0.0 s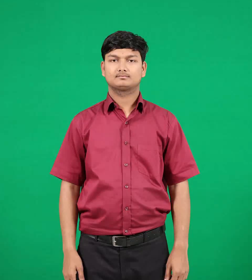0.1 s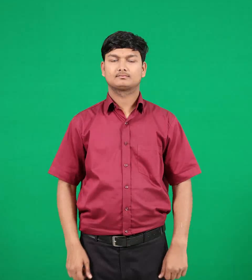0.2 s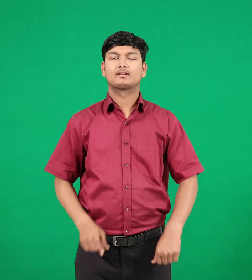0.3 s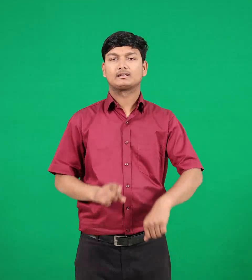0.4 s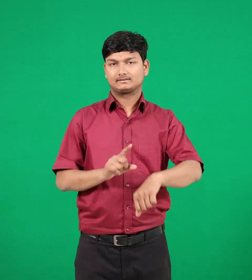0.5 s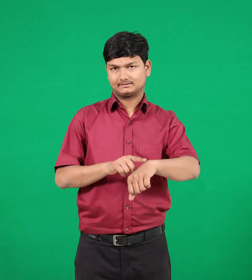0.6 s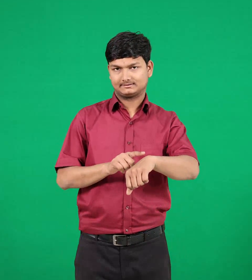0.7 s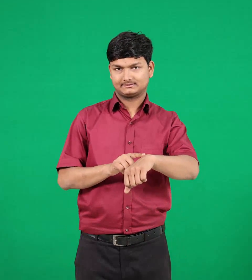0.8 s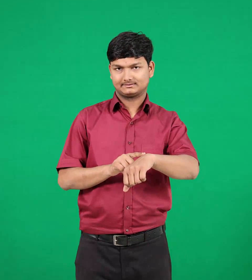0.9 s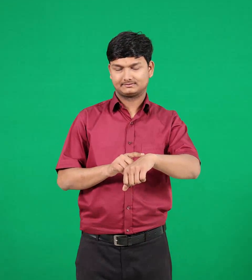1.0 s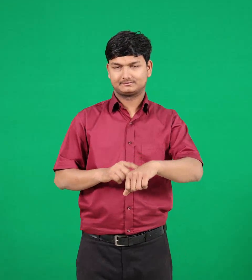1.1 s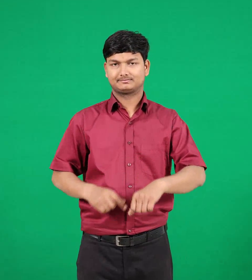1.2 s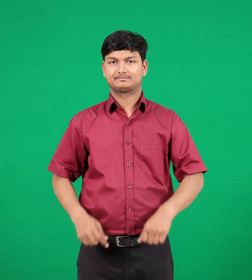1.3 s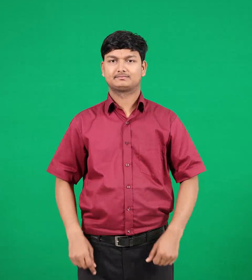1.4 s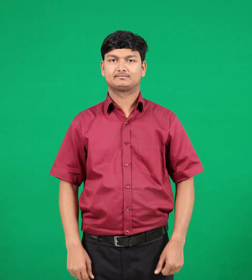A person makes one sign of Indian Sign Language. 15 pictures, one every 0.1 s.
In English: time & watch
